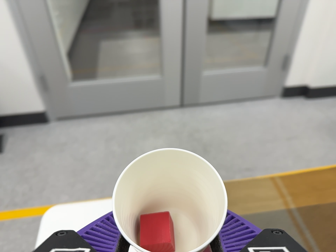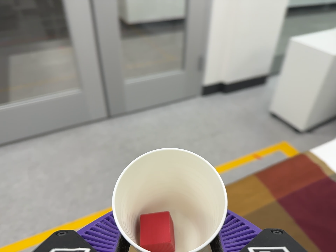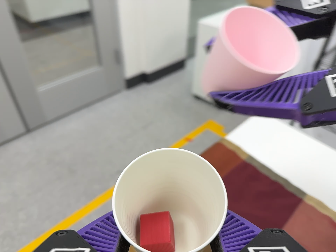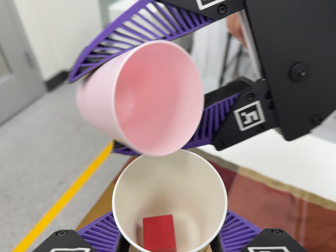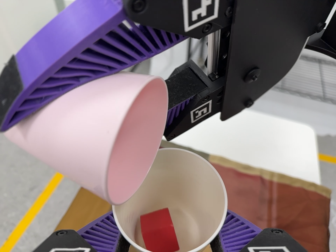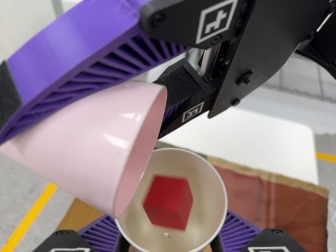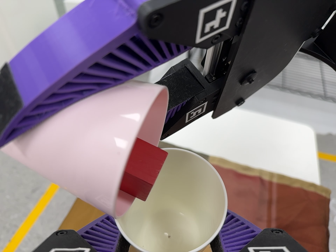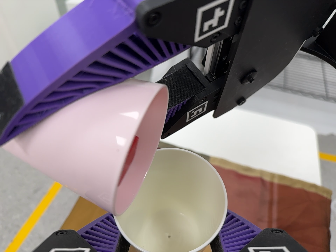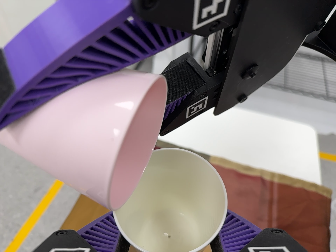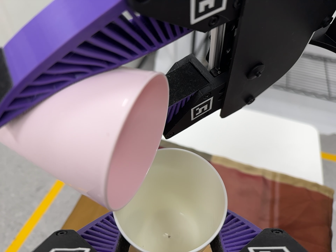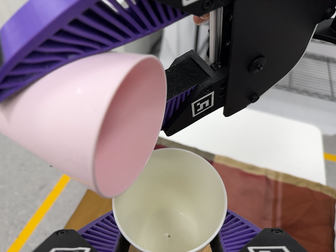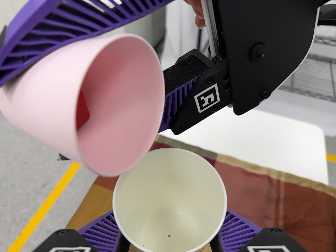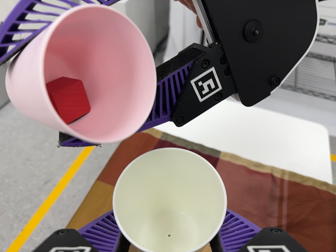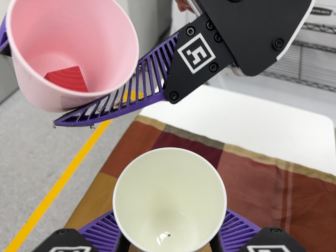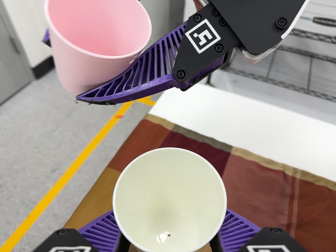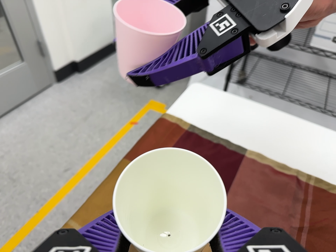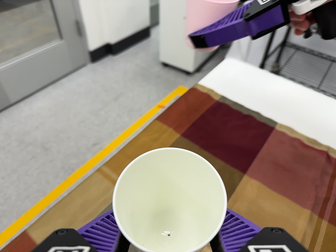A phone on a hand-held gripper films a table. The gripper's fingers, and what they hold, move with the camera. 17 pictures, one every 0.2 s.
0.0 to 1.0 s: The scene slides to the left, as the camera pans about 50 degrees to its right. It travels toward the top of its view and to its right, about 20 cm. Its aim tips toward the bottom of its view by about 10 degrees. It rolls about its line of sight by about 40 degrees, and the scene rotates counterclockwise.
1.0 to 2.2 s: The camera shifts only a little, or ends up much as it began.
2.2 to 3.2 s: The camera pans to its left by about 10 degrees. It travels toward the bottom of its view, about 10 cm, so close, fixed things drift upward. It rolls about its line of sight by about 15 degrees, and the scene rotates clockwise.
The film runs backward here.
